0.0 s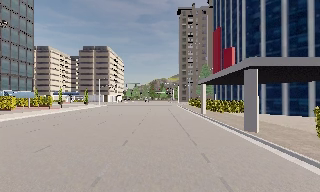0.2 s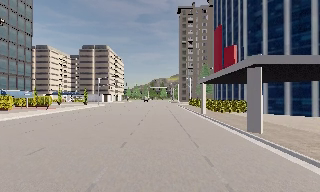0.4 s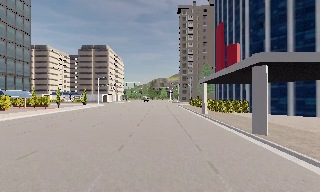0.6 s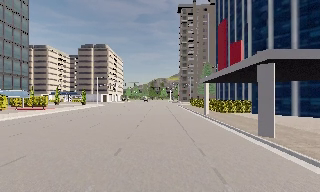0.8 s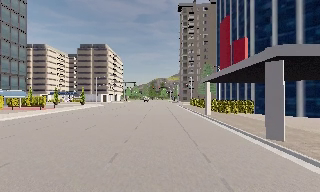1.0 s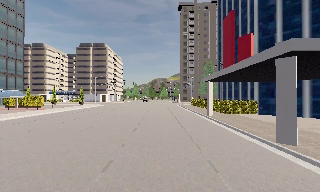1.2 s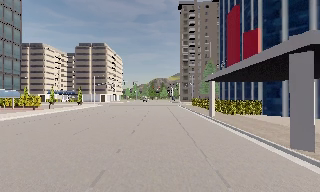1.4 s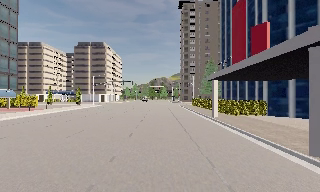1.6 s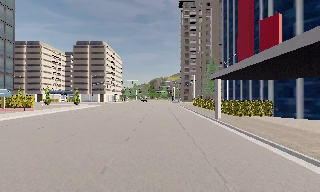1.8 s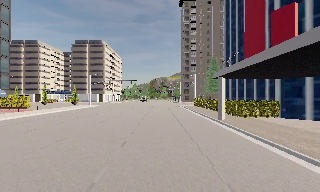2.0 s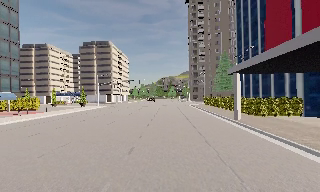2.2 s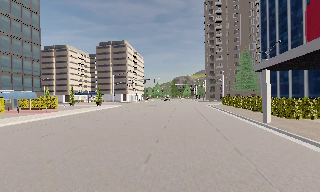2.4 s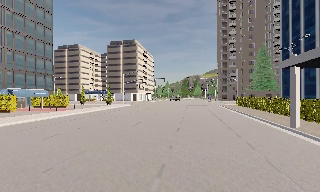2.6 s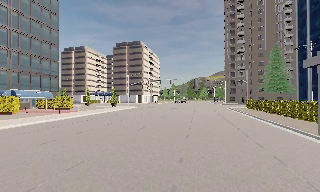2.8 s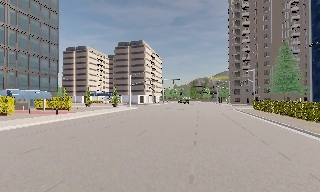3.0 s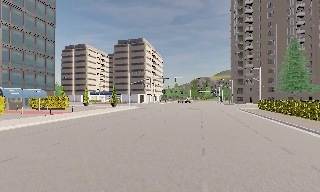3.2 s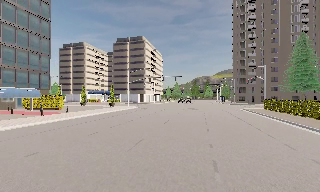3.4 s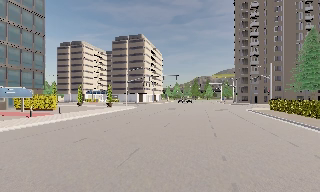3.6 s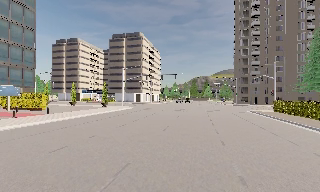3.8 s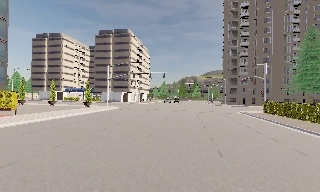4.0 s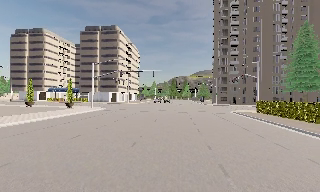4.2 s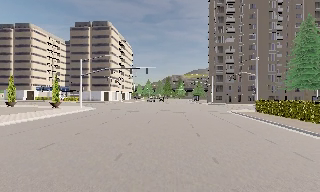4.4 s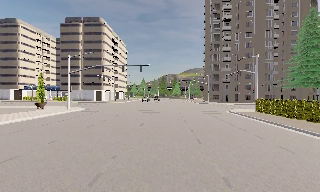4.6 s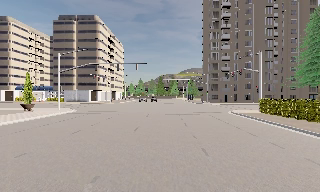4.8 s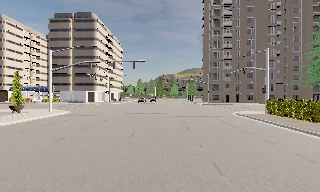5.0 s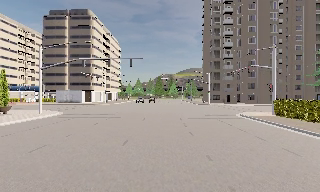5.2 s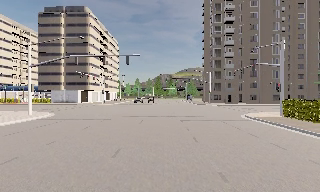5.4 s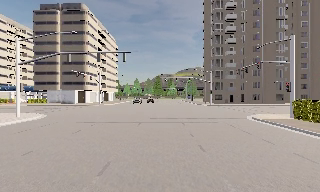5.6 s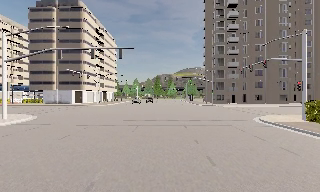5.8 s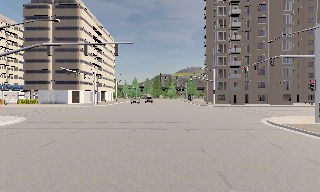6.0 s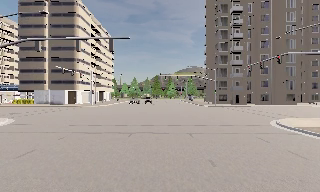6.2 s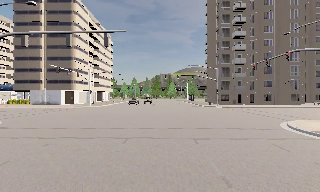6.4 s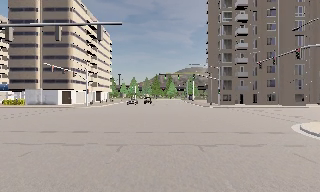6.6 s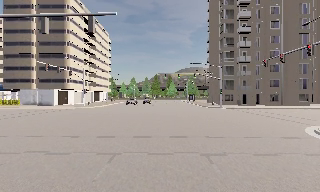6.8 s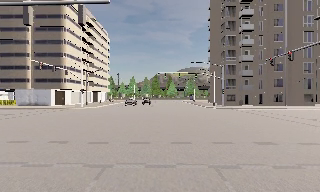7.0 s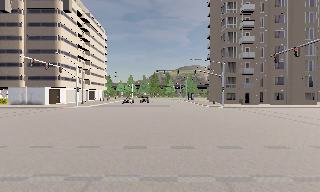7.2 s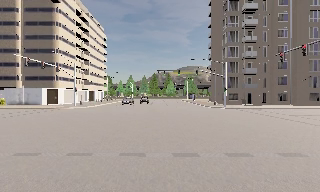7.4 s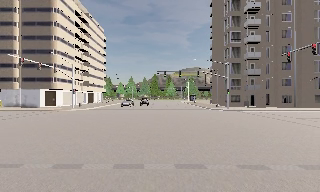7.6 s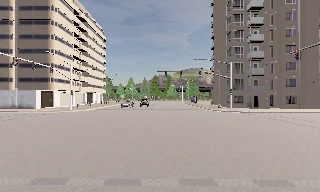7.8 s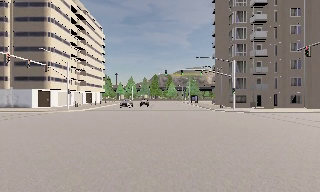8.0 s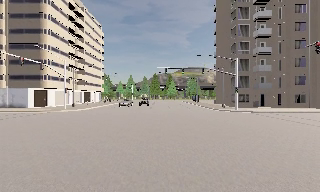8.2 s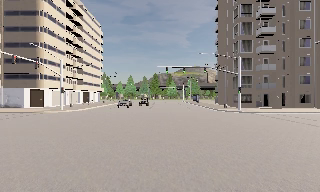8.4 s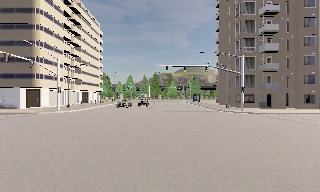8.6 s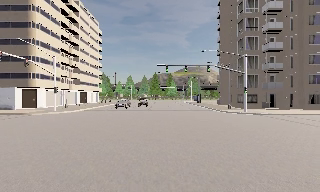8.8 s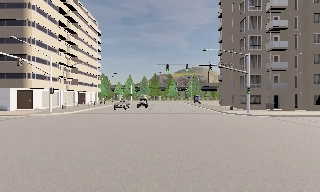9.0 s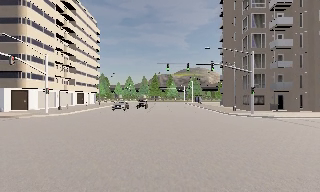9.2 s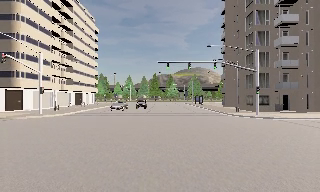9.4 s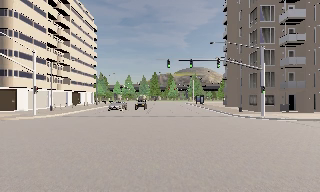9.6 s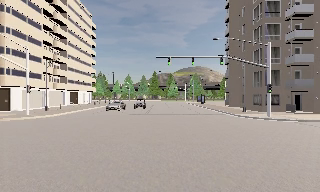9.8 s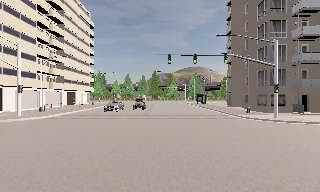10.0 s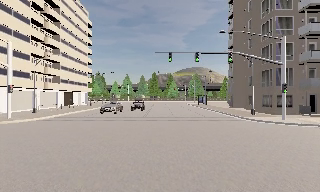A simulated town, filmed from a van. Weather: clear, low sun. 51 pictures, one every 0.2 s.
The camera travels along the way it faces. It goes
forward.
0.0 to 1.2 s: The camera travels forward, about 3.5 m, so what stands in front looms larger. It gains speed.
1.2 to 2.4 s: The camera pans to its left, which is counterclockwise from overhead, by about 10 degrees. It travels forward, about 6 m, so what stands in front looms larger.
2.4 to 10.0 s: The scene slides to the left, as the camera pans about 10 degrees to its right. It travels forward, about 45 m, so what stands in front looms larger. It loses speed.
The film runs forward here.
